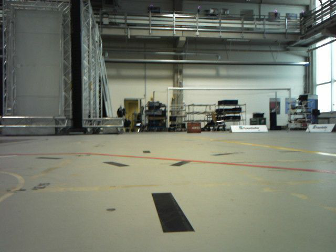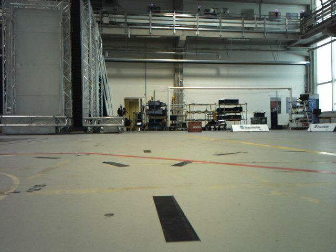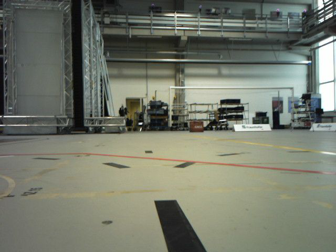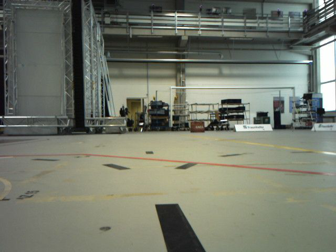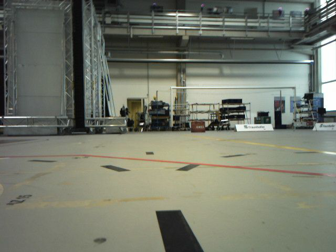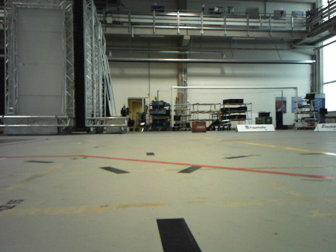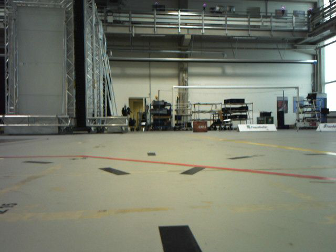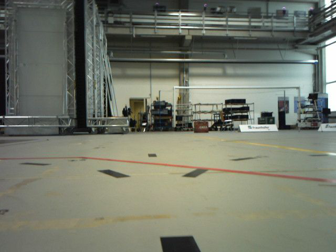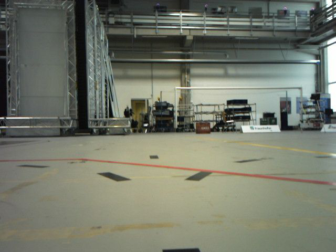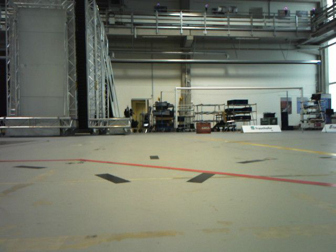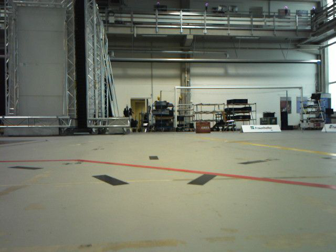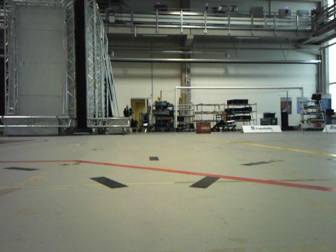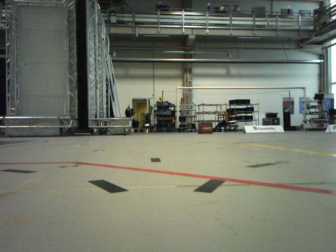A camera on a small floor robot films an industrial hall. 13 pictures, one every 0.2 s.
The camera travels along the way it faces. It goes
forward.
0.0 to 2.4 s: The camera travels forward, about 0.5 m, so what stands in front looms larger.
The film runs forward here.
